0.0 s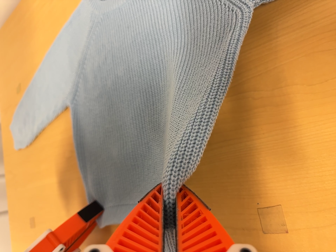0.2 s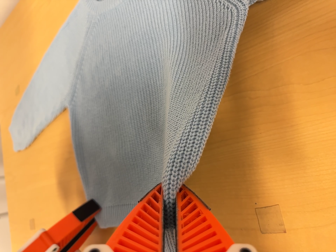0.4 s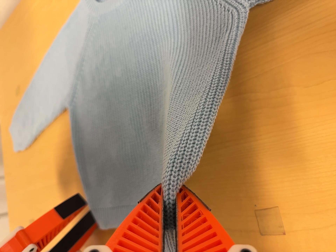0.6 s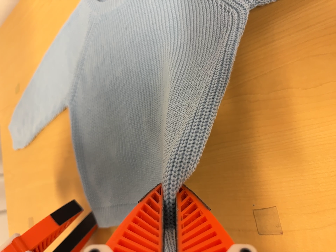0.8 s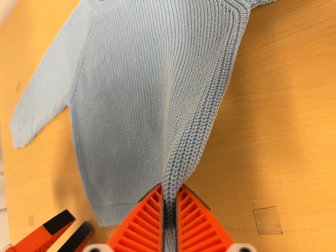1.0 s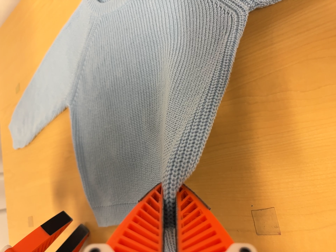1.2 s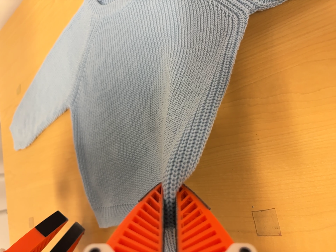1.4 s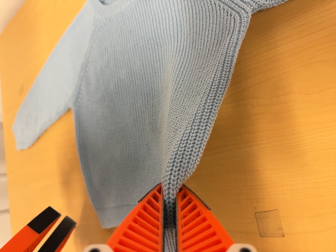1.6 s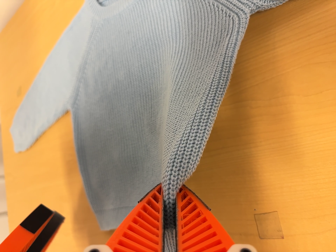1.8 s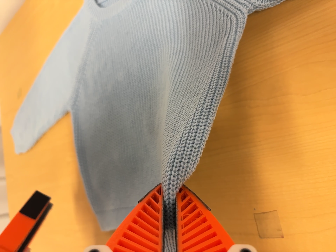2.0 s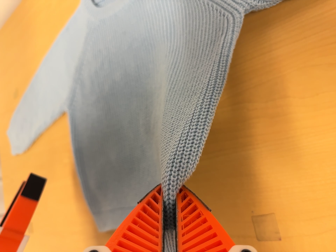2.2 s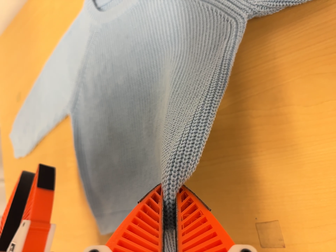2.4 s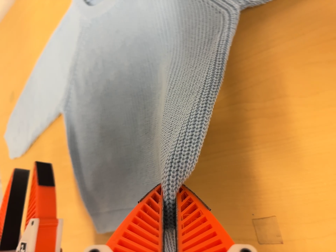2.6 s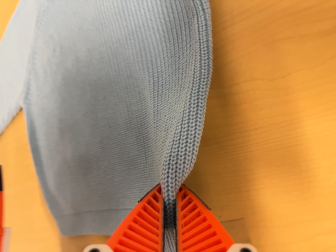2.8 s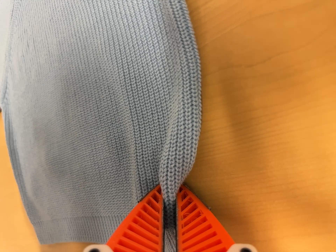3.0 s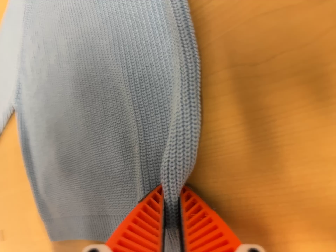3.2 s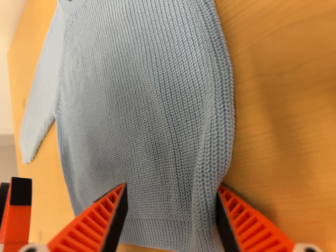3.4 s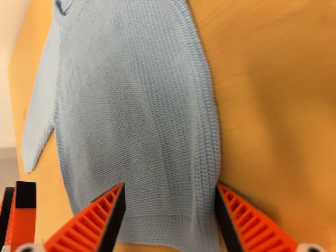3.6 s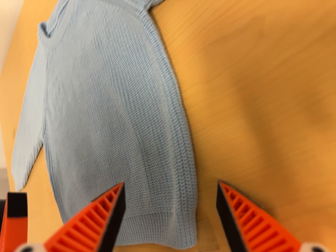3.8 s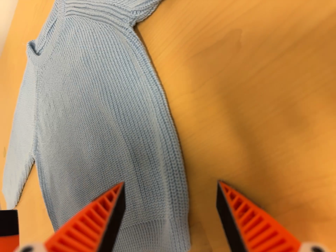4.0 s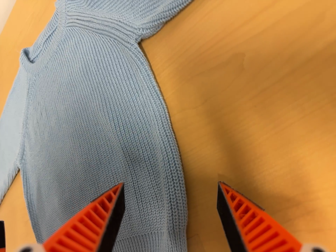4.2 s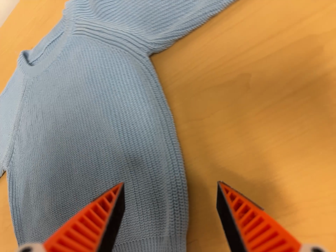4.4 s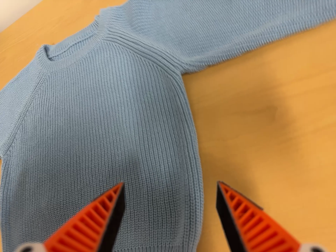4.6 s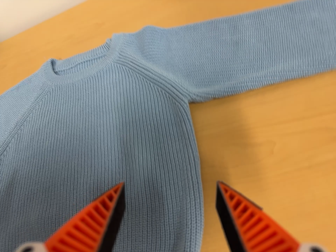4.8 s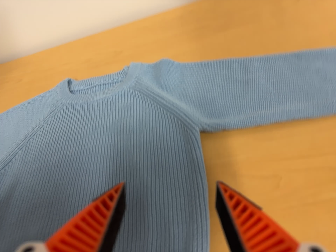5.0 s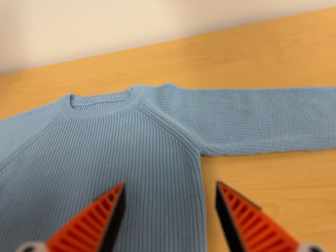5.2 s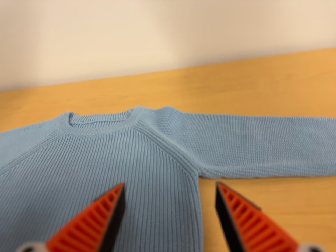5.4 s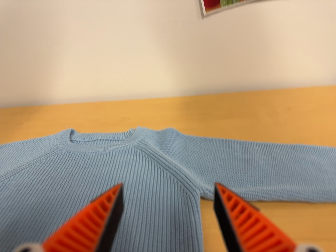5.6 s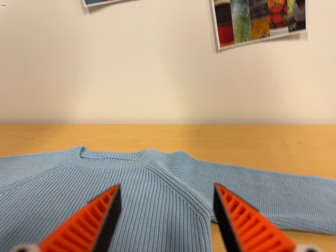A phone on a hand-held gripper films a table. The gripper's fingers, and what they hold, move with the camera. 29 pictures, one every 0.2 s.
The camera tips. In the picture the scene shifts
downward.
0.0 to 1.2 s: The camera keeps its place and its aim.
1.2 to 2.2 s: The camera shifts only a little, or ends up much as it began.
2.2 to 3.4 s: The camera travels to its right and forward, about 12 cm.
3.4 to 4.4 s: The camera pans to its right by about 20 degrees. It travels backward and to its left, about 12 cm, so what stands in front gets smaller. Its aim tips toward the top of its view by about 15 degrees, and the scene shifts downward. It rolls about its line of sight by about 10 degrees, and the scene rotates clockwise.
4.4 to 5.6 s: The camera pans to its right by about 10 degrees. It travels to its left and toward the bottom of its view, about 16 cm. Its aim tips toward the top of its view by about 45 degrees, and the scene shifts downward. It rolls about its line of sight by about 25 degrees, and the scene rotates clockwise.
The film runs backward here.
